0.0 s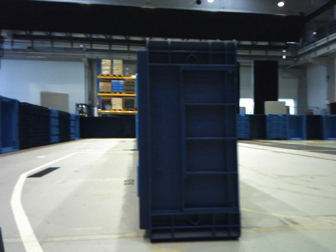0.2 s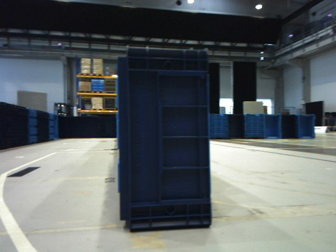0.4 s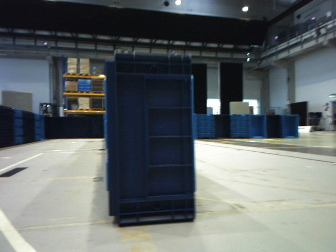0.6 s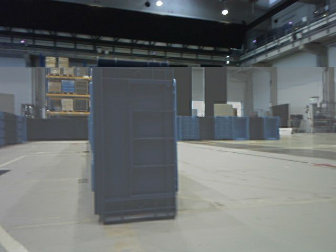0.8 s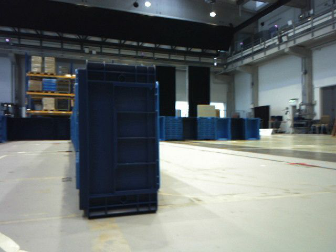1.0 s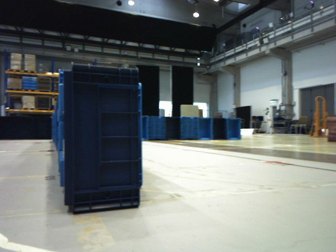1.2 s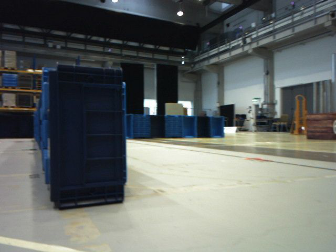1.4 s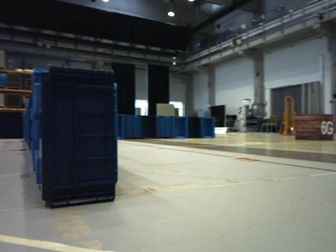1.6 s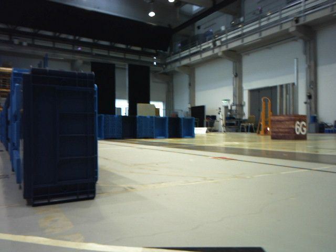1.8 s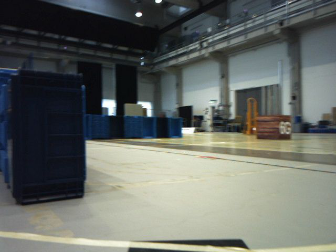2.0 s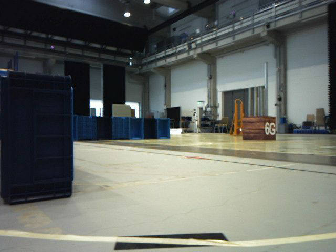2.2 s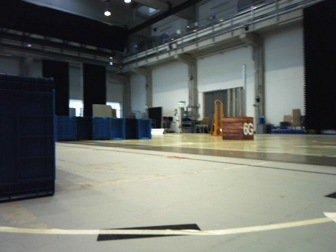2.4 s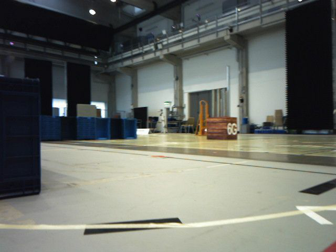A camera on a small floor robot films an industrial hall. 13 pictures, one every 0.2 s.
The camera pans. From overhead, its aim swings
clockwise.
The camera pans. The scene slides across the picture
to the left.
0.0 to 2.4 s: The camera pans to its right, which is clockwise from overhead, by about 40 degrees. It travels backward, about 0.4 m.
The film runs backward here.
